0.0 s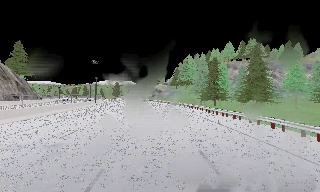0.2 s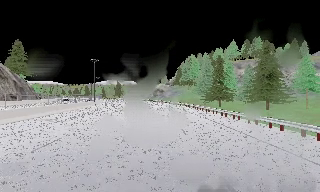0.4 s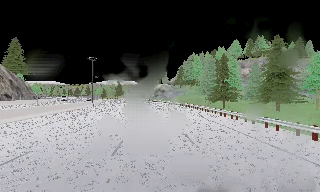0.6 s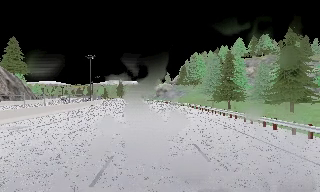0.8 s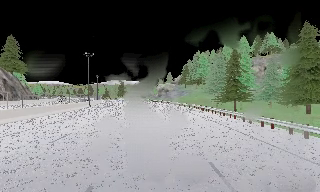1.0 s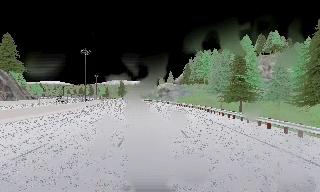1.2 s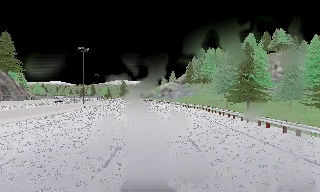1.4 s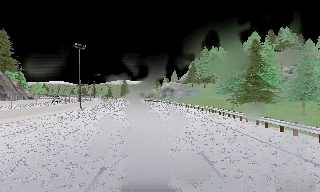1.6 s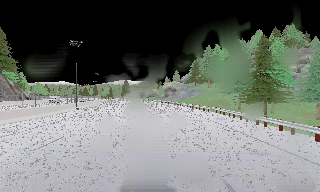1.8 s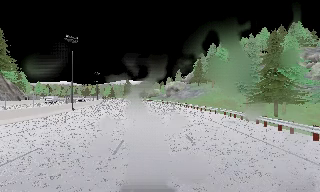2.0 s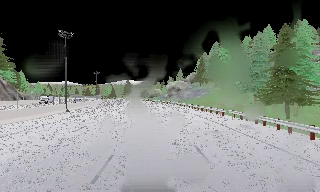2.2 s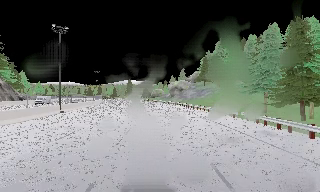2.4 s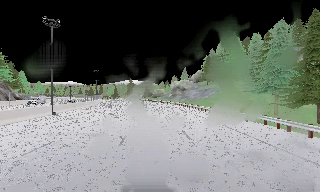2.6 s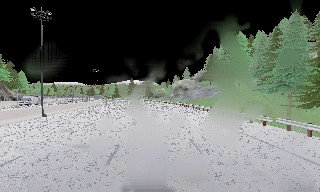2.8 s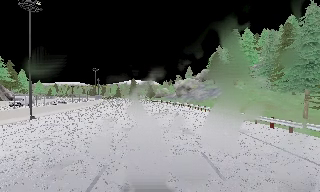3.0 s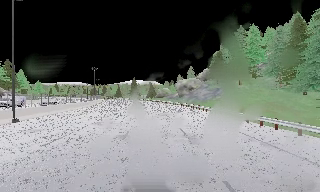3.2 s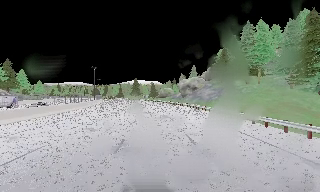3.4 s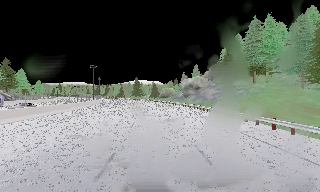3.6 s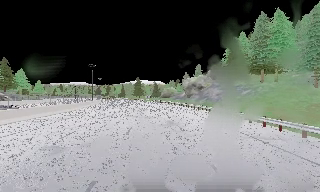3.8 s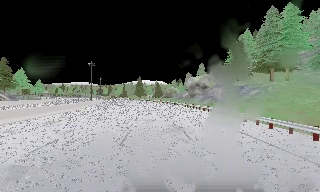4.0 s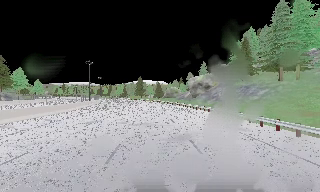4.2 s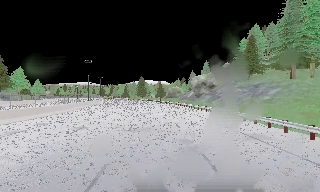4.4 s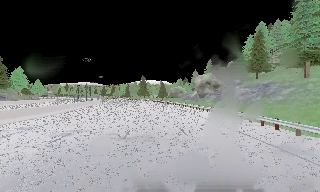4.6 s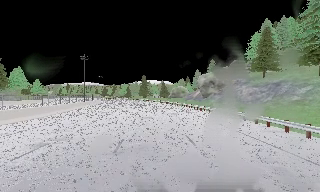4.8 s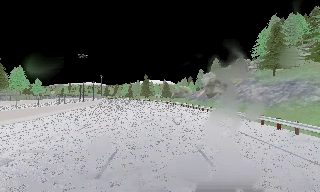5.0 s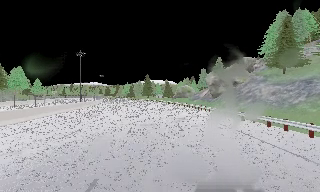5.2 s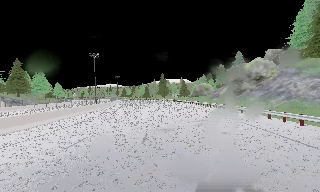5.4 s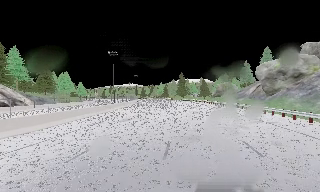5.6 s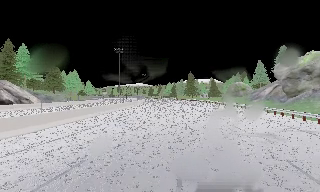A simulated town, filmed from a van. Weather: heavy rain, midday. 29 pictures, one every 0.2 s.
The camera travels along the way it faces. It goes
forward.
0.0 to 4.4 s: The scene slides to the right, as the camera pans about 10 degrees to its left. It travels forward, about 45 m, so what stands in front looms larger.
4.4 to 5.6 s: The camera pans to its left, which is counterclockwise from overhead, by about 15 degrees. It travels forward, about 13 m, so what stands in front looms larger.
The film runs forward here.
